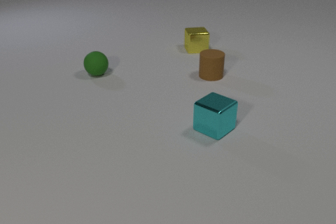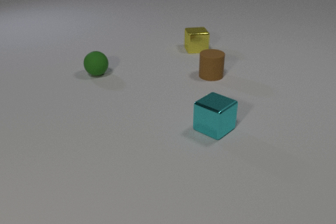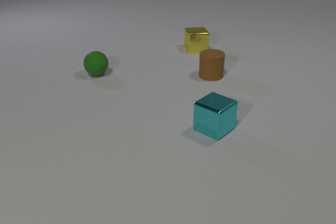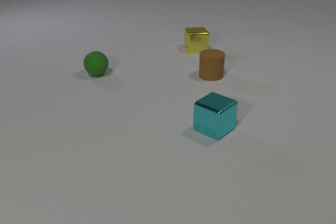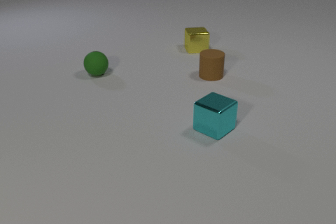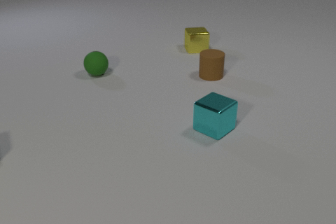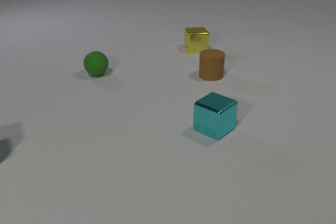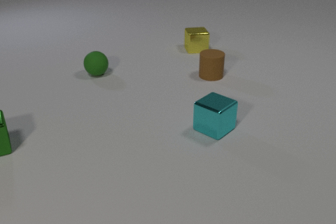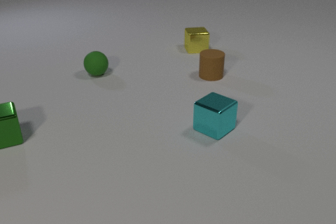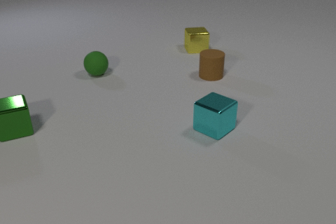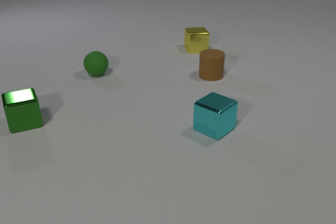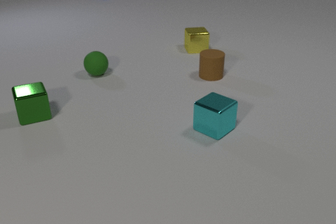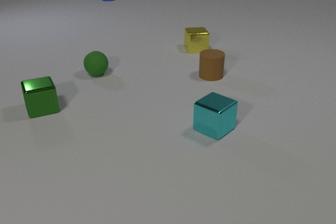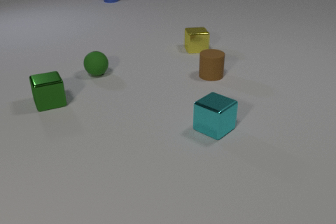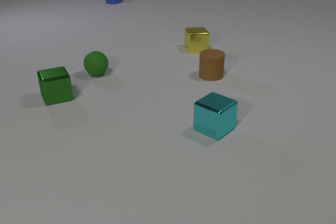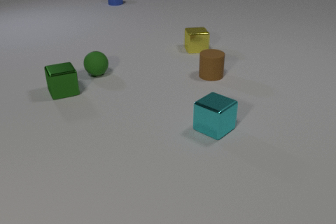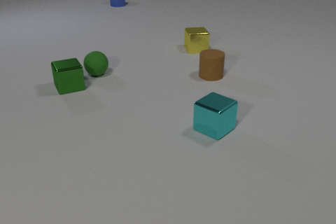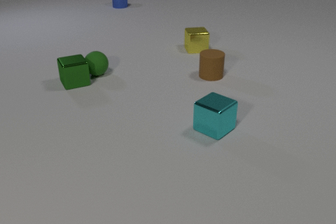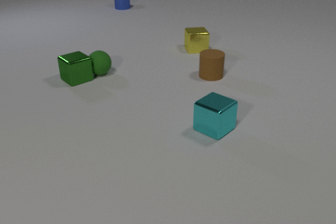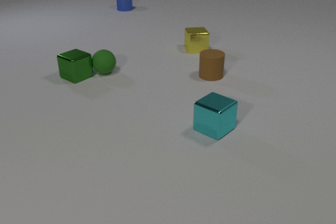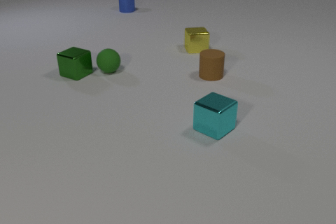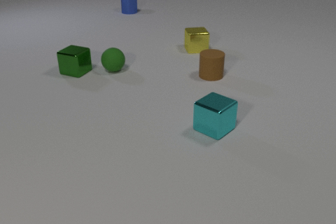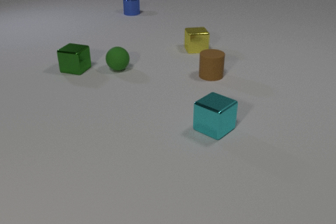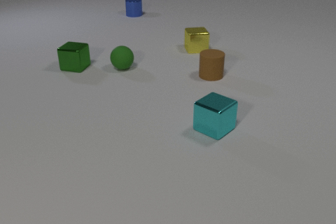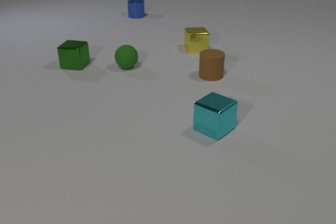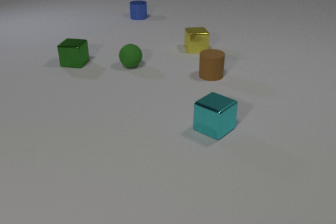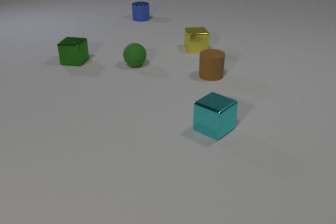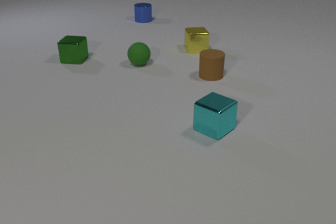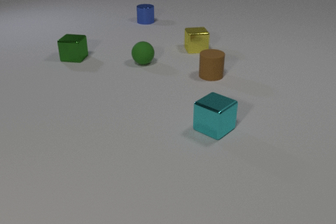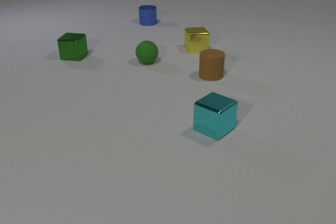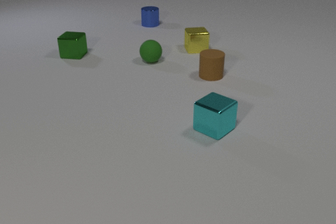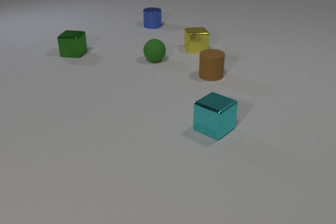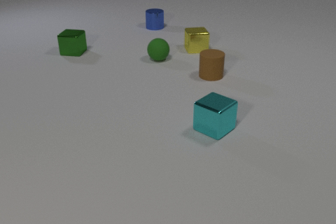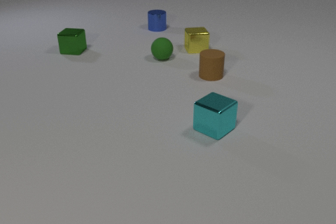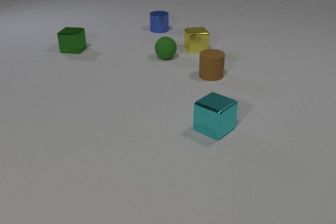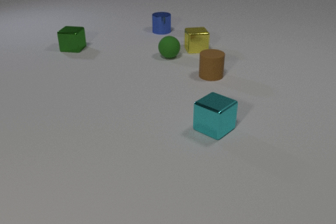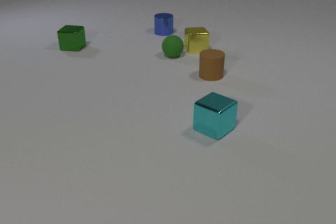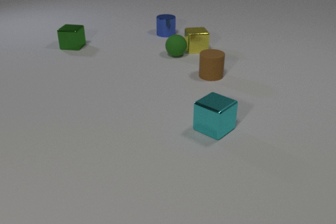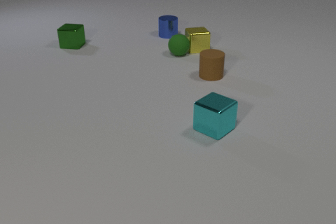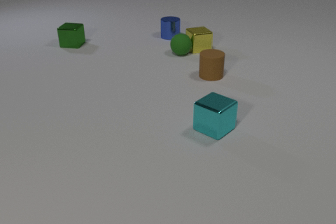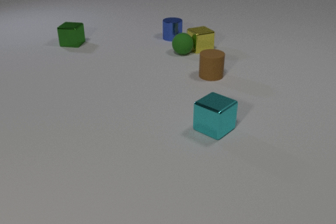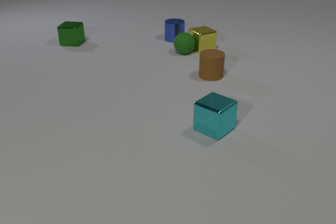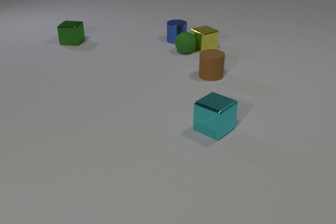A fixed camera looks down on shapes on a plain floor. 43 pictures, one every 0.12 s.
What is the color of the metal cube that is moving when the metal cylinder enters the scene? green.
What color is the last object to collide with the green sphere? yellow.
What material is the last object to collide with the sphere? metal.
0.00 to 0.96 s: The green metal cube comes in at the left edge, slides away from the camera and to the right.
0.96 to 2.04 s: The green metal cube slides away from the camera and to the right. The blue metal cylinder comes in at the top edge, slides toward the camera. The green metal cube and the green rubber sphere collide.
2.04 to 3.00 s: The green metal cube slides away from the camera, spins counterclockwise seen from above by about 60 degrees, its near face sliding to the right. The green rubber sphere rolls to the right and away from the camera. The blue metal cylinder slides toward the camera and to the right.
3.00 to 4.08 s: The green metal cube slides away from the camera. The green rubber sphere rolls to the right and away from the camera. The blue metal cylinder slides toward the camera and to the right.
4.08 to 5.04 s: The green metal cube slides away from the camera. The green rubber sphere rolls to the right and away from the camera. The yellow metal cube slides to the right, spins so that its near face slides to the right, counterclockwise seen from above. The blue metal cylinder slides toward the camera and to the right. The green rubber sphere and the yellow metal cube collide.
